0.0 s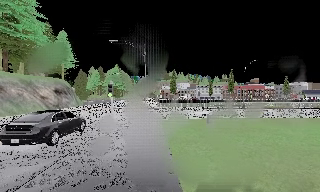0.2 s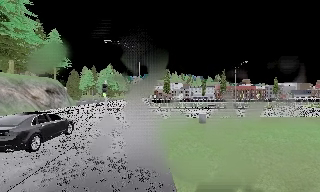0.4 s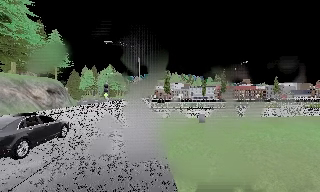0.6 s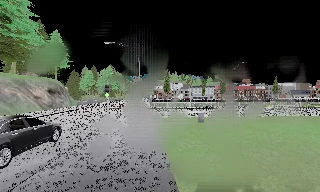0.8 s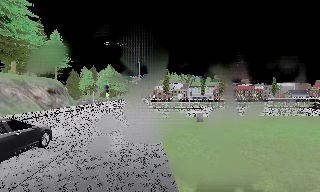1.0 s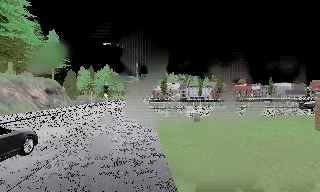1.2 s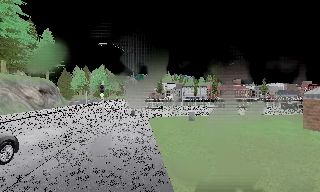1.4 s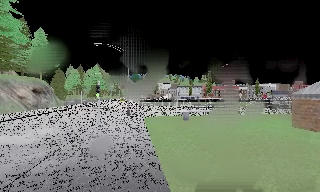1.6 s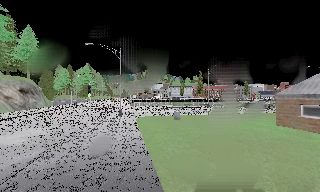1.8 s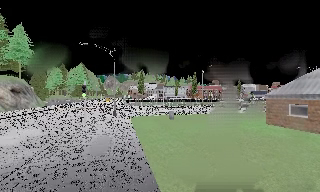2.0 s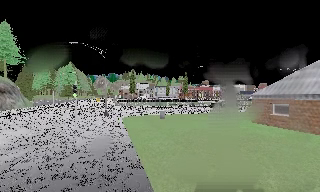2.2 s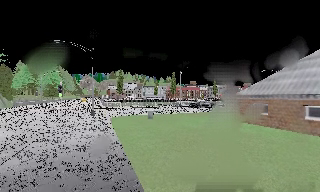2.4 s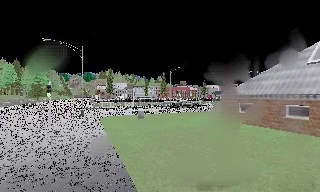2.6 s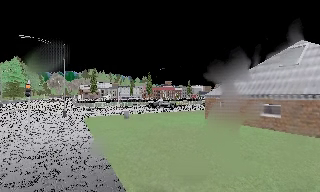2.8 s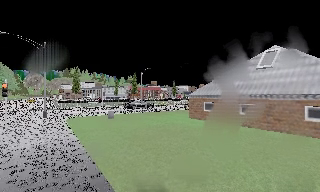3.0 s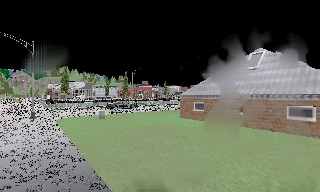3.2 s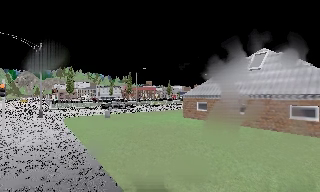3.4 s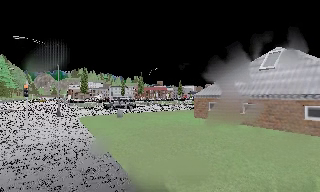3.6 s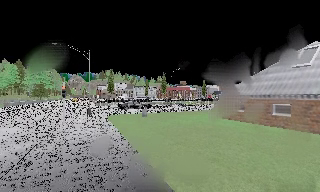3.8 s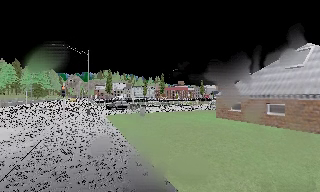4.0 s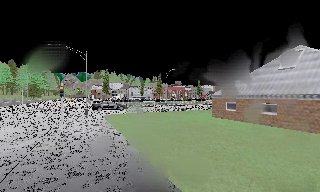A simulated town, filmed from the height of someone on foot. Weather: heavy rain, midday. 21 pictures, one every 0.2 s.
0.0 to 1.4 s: The camera travels backward, about 1.5 m, so what stands in front gets smaller.
1.4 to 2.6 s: The scene slides to the left, as the camera pans about 20 degrees to its right. It travels backward, about 1.5 m, so what stands in front gets smaller.
2.6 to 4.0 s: The camera travels backward, about 1.5 m, so what stands in front gets smaller.
The film runs backward here.
